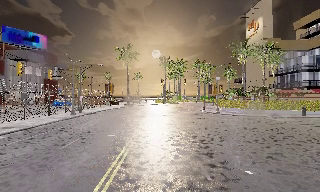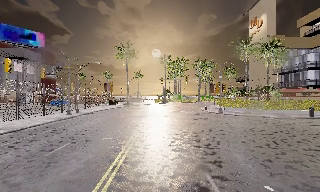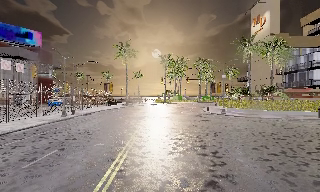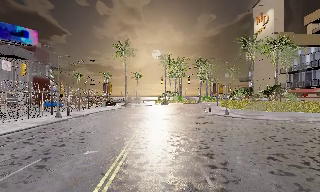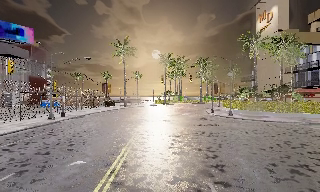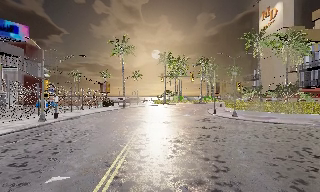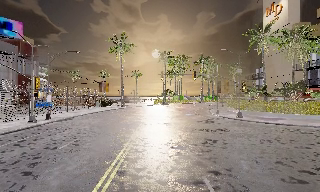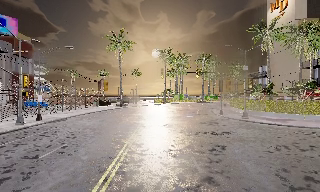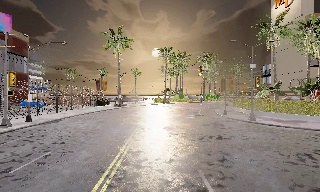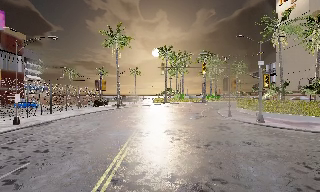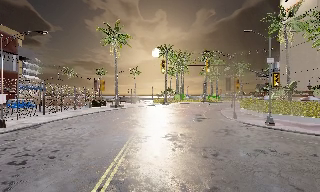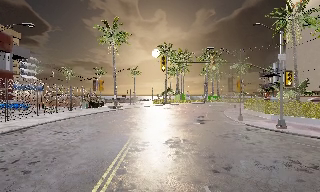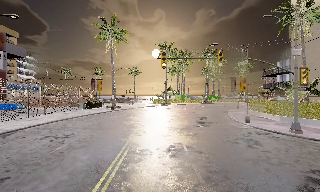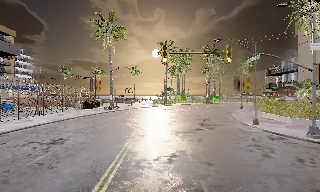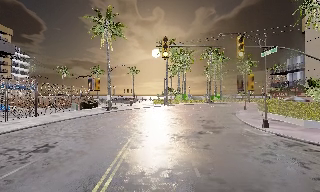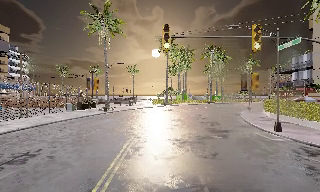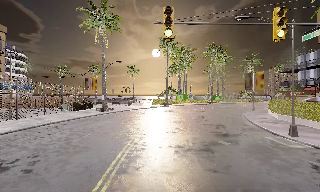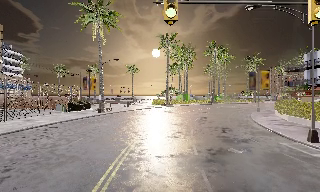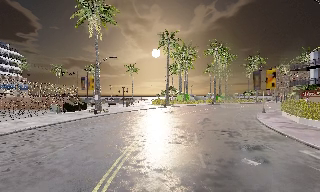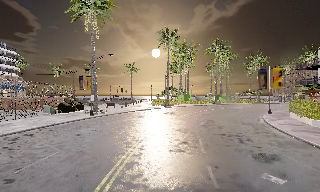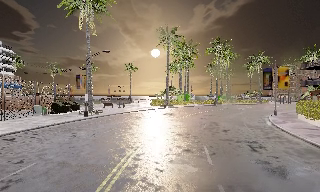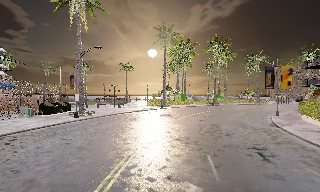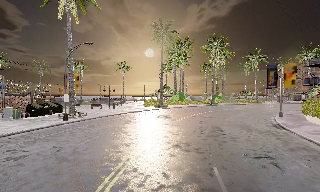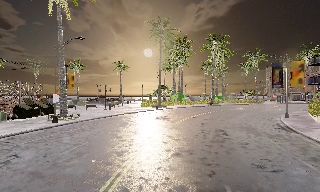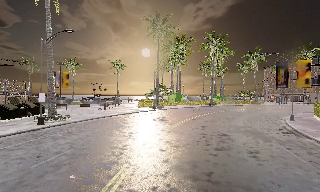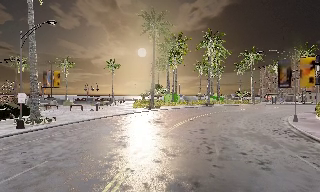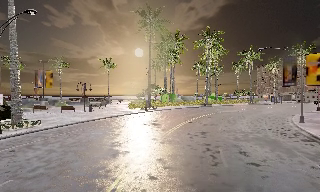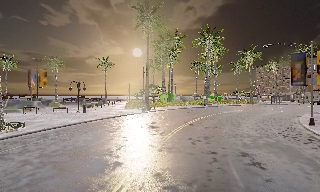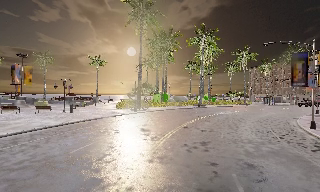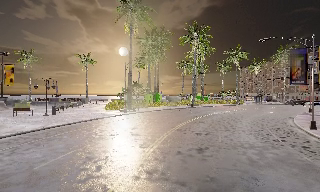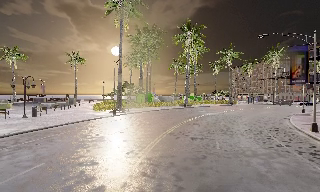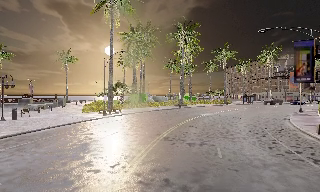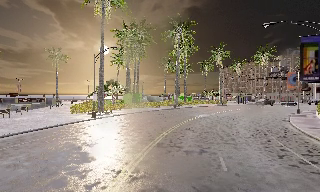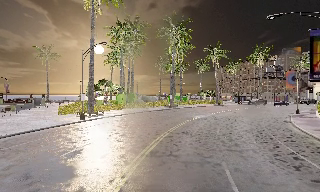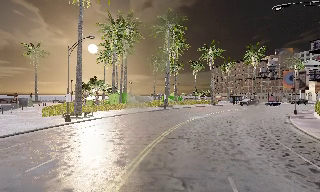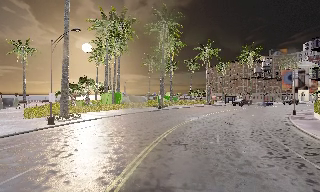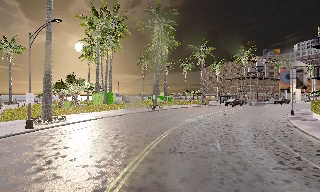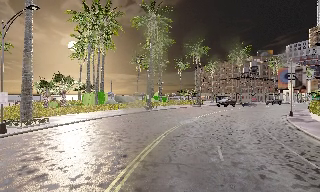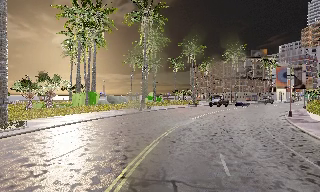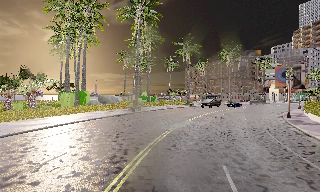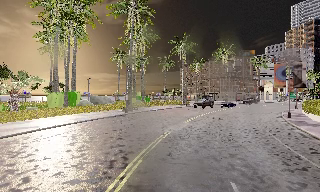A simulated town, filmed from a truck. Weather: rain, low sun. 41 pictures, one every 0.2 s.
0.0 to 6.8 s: The scene slides to the left, as the camera pans about 20 degrees to its right. It travels forward, about 45 m, so what stands in front looms larger.
6.8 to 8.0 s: The camera swings to its right by about 10 degrees, and the scene slides to the left. It travels forward, about 8 m, so what stands in front looms larger.
The film runs forward here.
